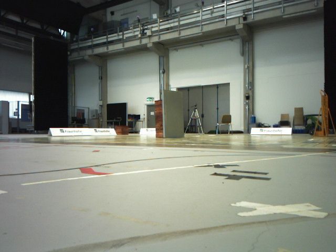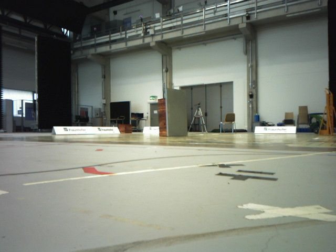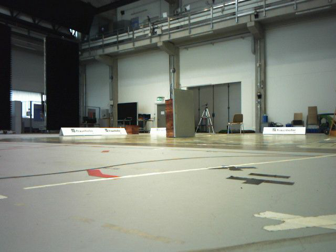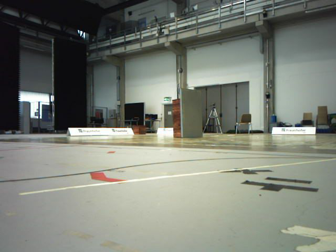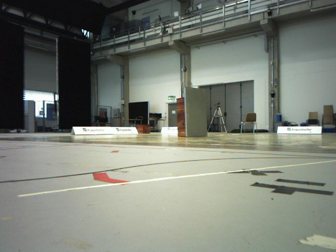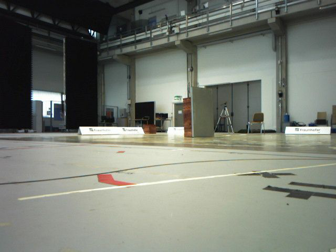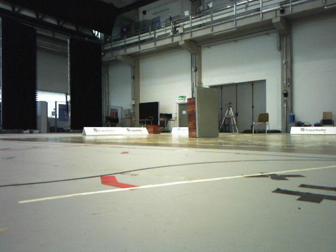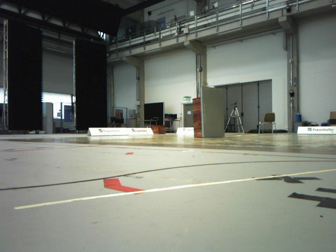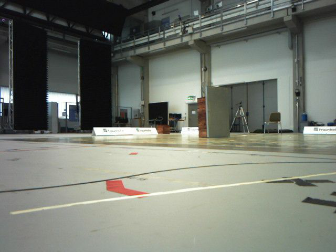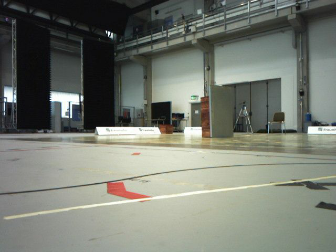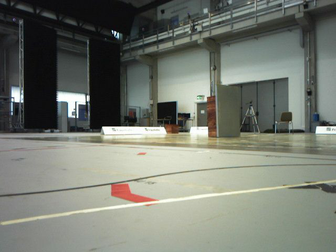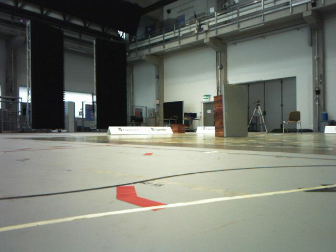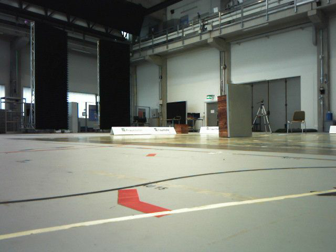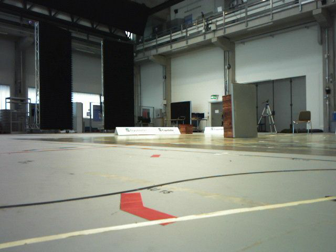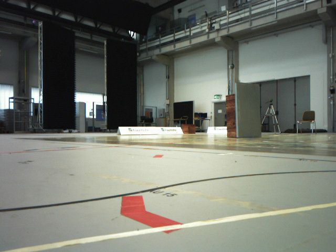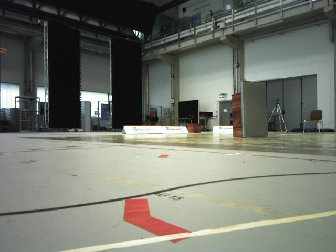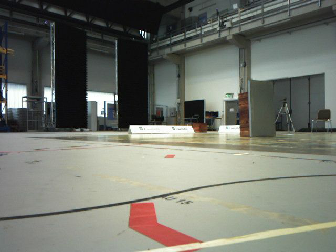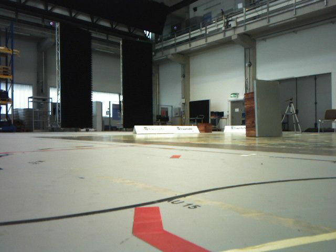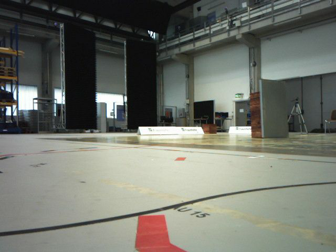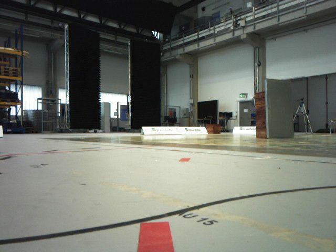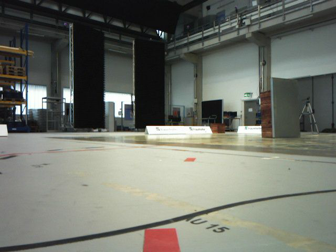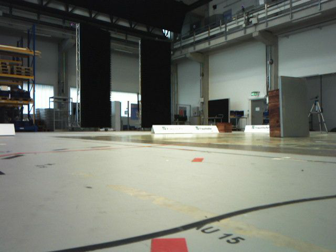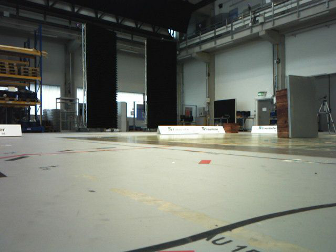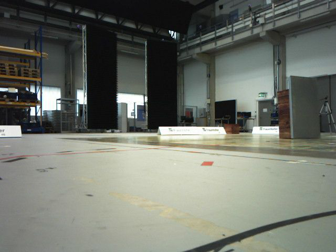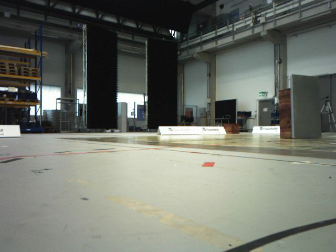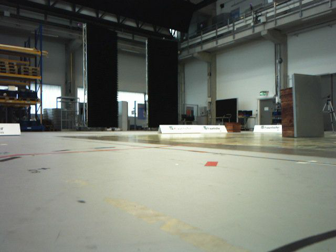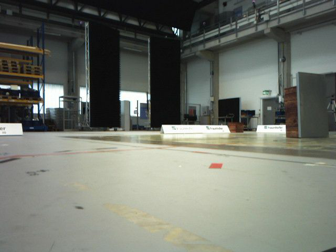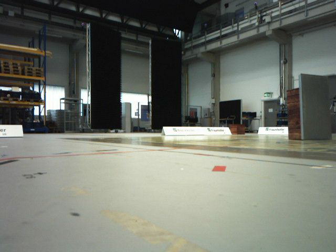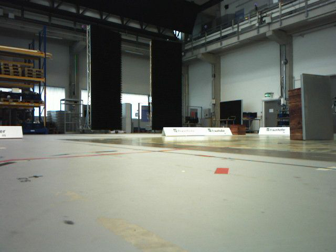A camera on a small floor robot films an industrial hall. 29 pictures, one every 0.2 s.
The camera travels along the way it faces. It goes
forward.
0.0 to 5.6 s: The camera pans to its left, which is counterclockwise from overhead, by about 25 degrees. It travels forward, about 1.2 m, so what stands in front looms larger.
The film runs forward here.
